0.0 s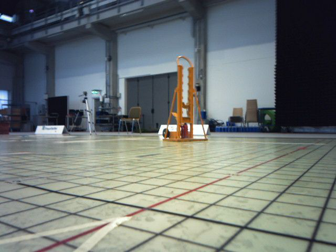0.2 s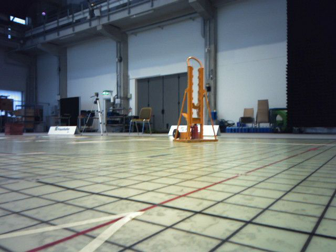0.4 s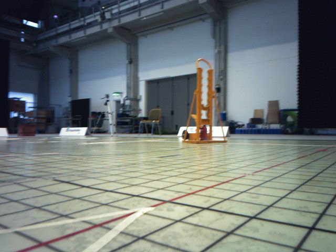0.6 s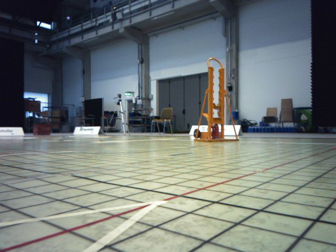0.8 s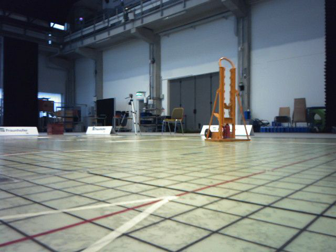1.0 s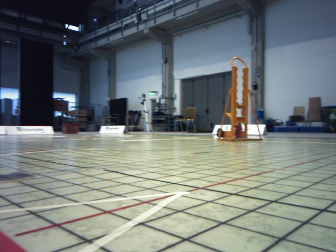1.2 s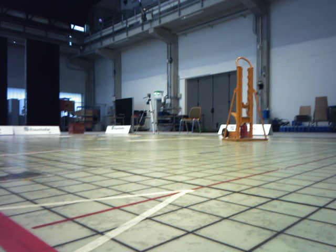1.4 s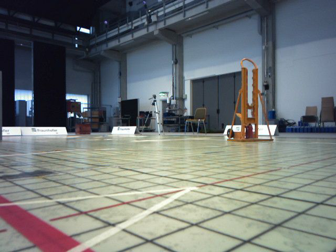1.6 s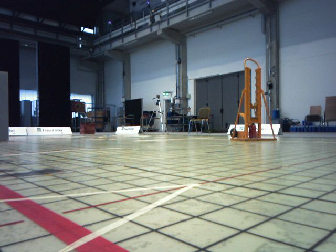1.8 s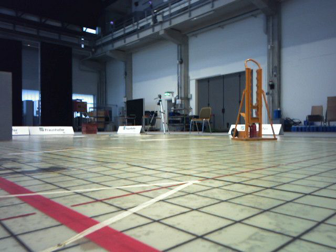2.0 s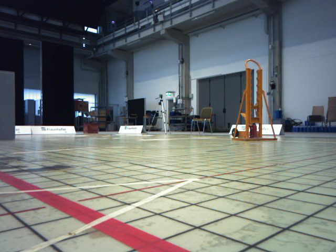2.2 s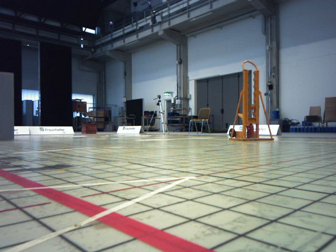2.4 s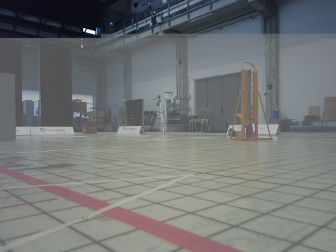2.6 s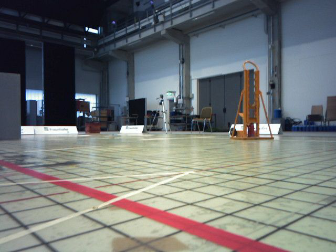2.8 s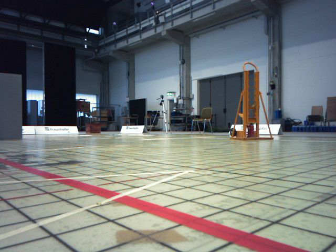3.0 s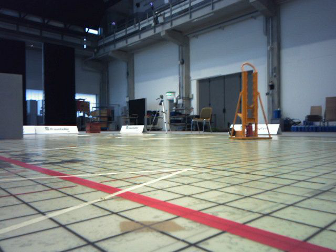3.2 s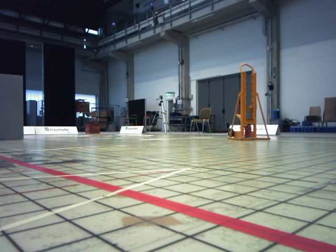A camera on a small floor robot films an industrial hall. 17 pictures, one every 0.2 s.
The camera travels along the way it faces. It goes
backward.
0.0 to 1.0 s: The scene slides to the right, as the camera pans about 10 degrees to its left. It travels backward, about 0.2 m, so what stands in front gets smaller.
1.0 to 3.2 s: The camera travels backward, about 0.4 m, so what stands in front gets smaller.
The film runs backward here.
